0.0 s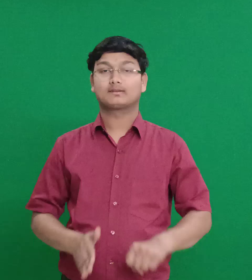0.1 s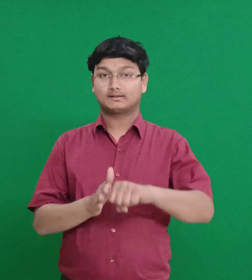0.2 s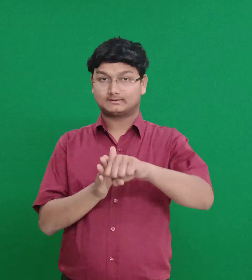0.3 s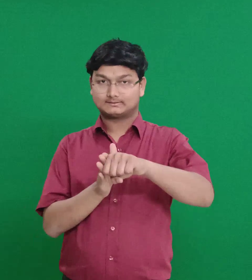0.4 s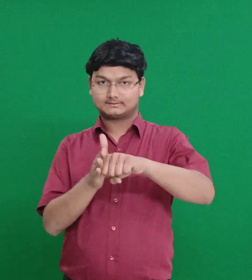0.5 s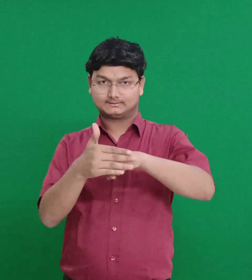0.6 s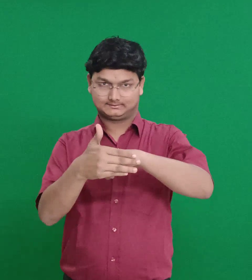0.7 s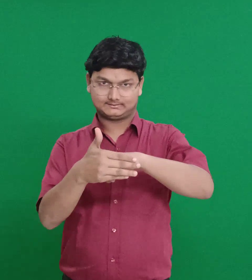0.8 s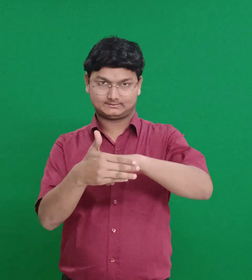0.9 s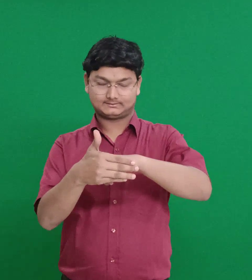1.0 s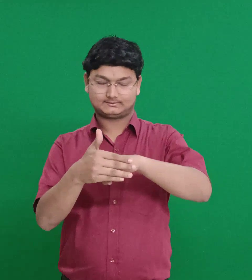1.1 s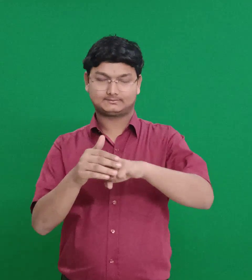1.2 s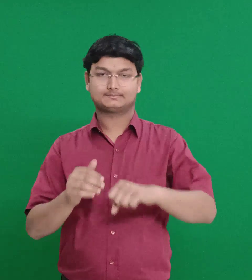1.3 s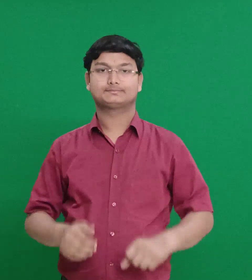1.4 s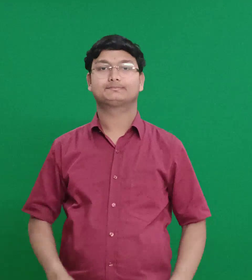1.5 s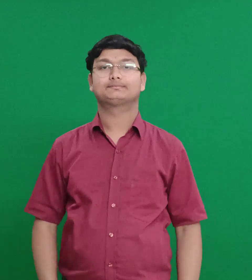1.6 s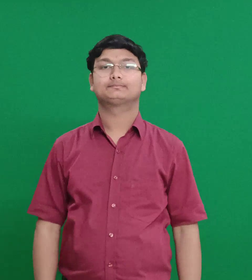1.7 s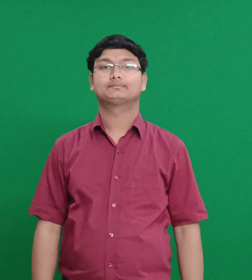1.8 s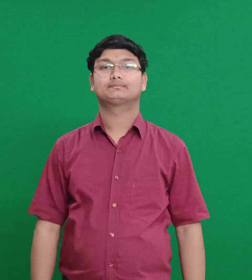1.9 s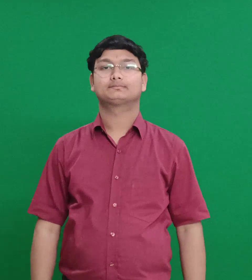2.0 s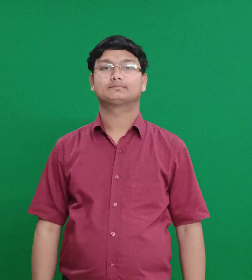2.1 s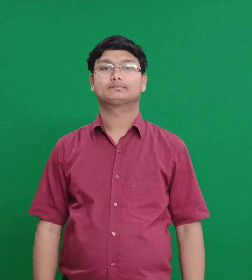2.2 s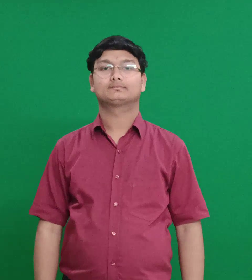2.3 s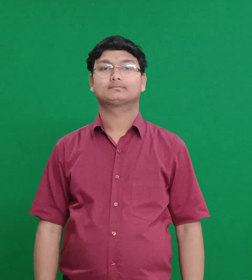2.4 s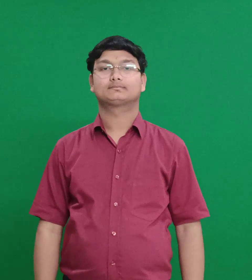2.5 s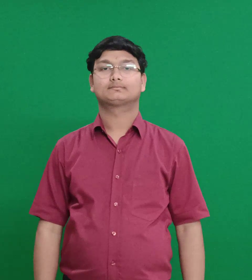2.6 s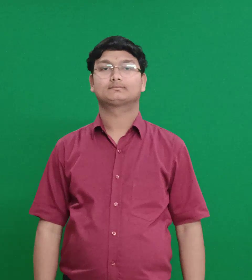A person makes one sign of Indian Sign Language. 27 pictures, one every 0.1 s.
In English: tyre
